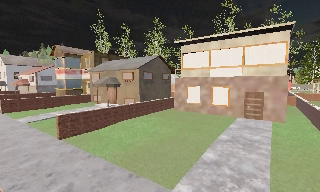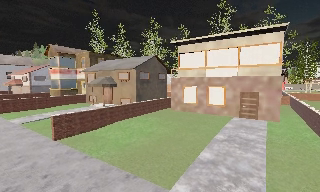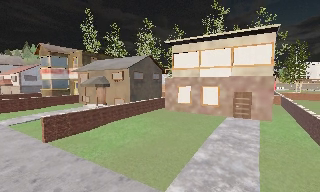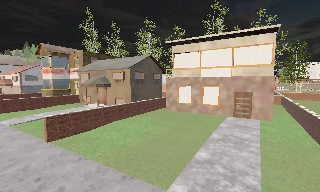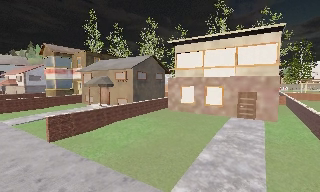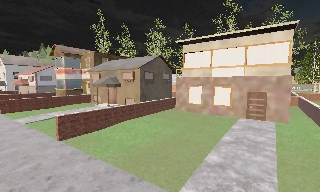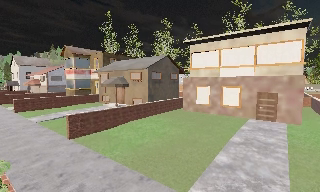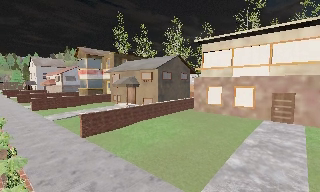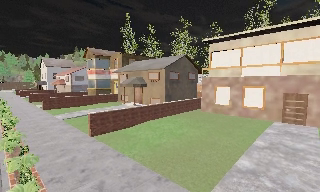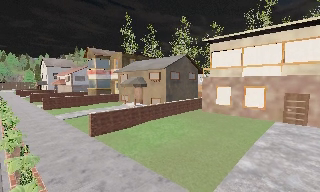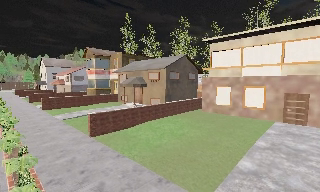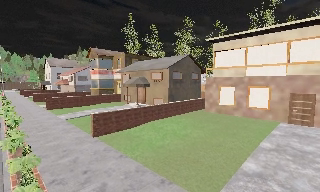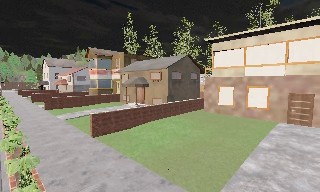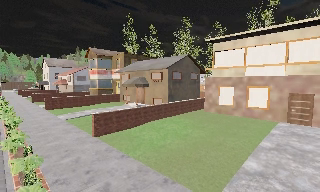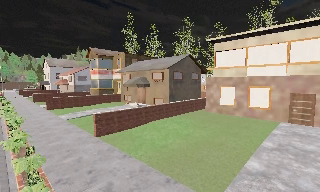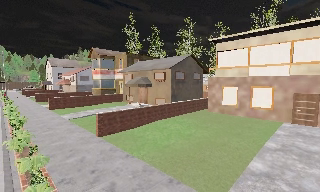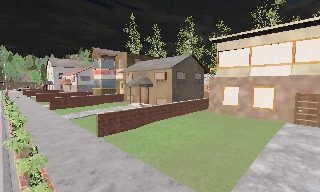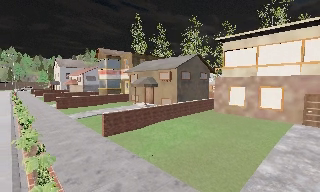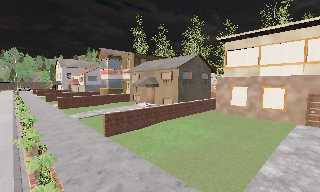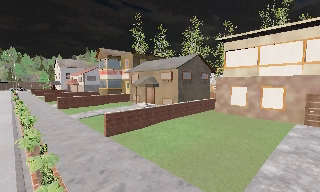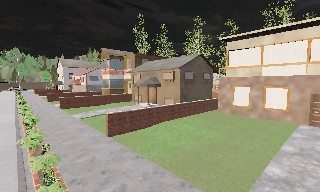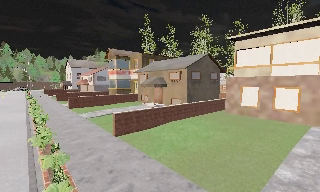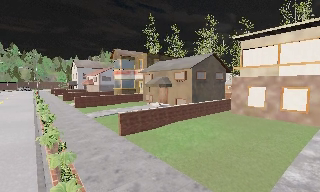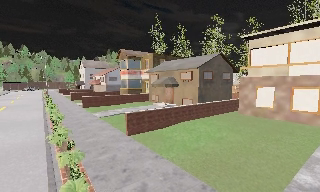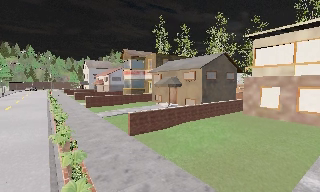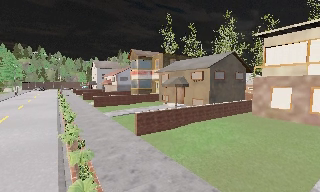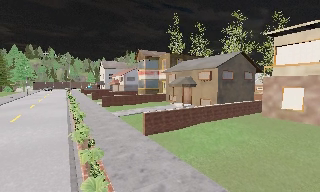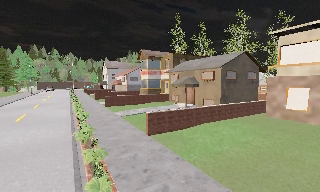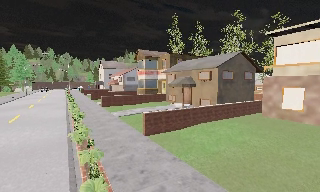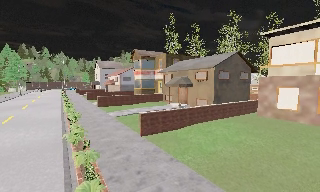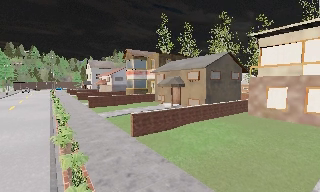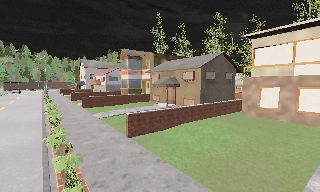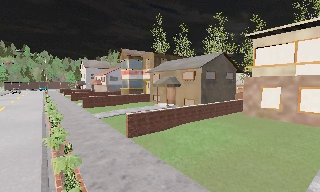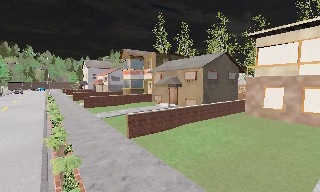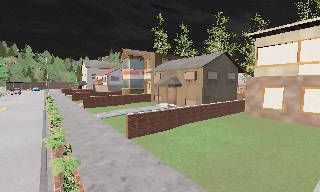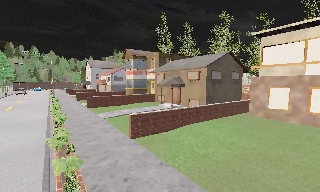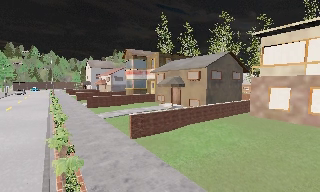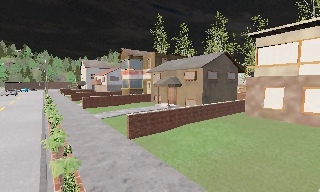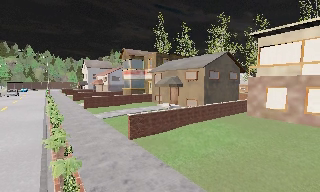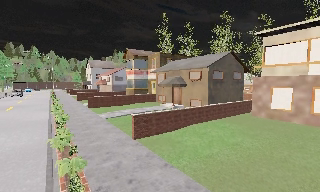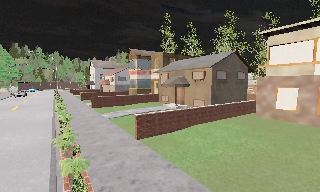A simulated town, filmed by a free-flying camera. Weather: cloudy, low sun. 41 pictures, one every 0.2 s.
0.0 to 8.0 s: The camera pans to its left, which is counterclockwise from overhead, by about 20 degrees. It travels forward and to its left, about 1.5 m, so what stands in front looms larger.
The film runs forward here.
